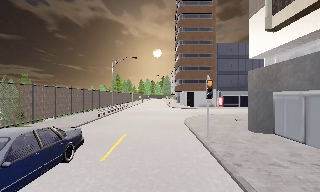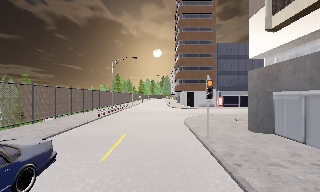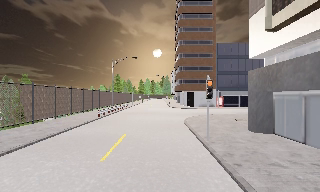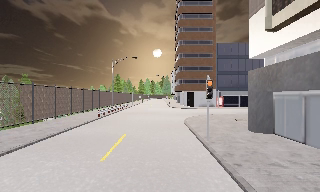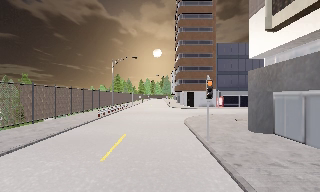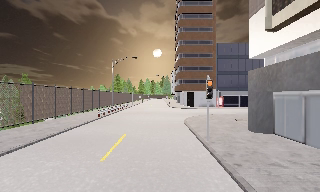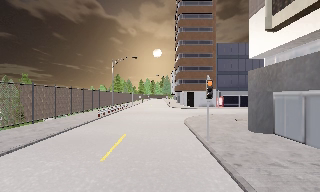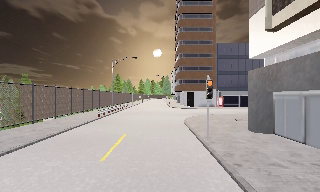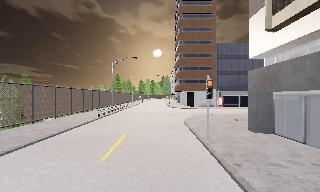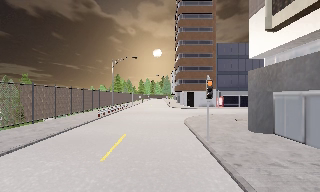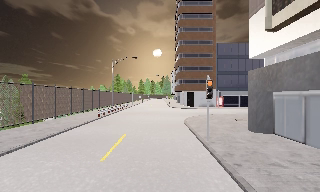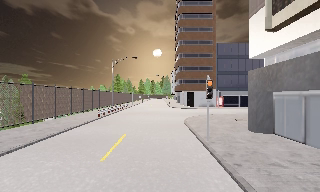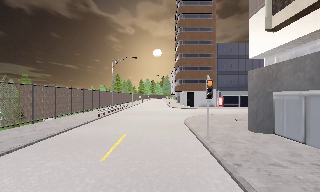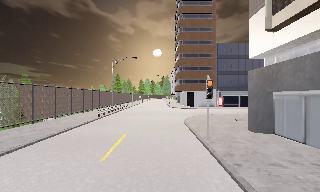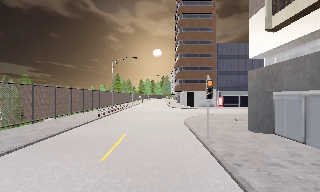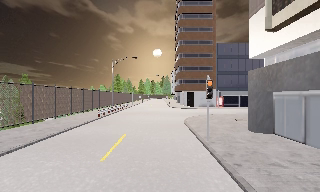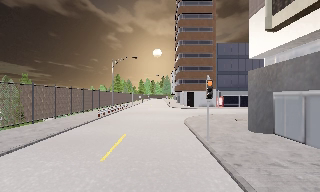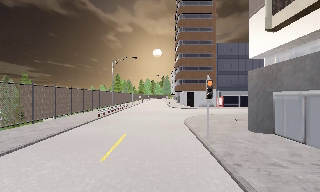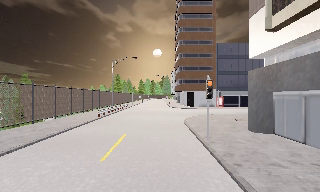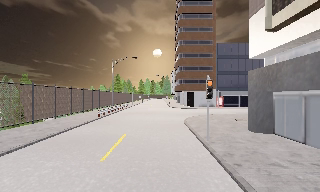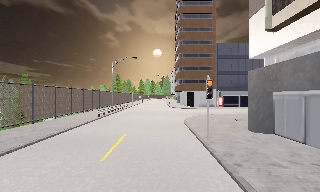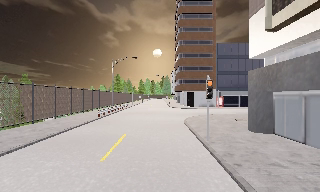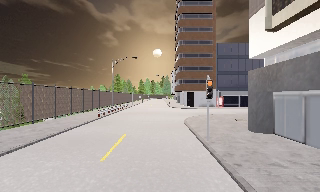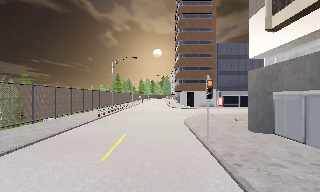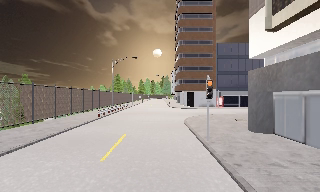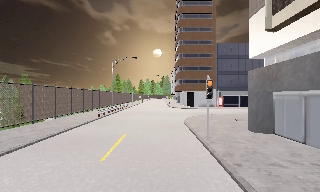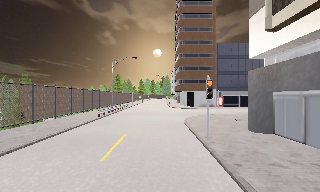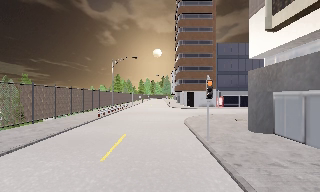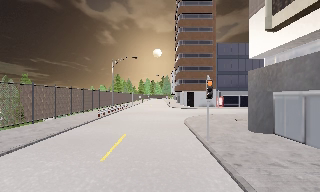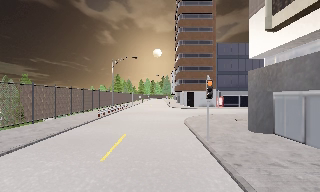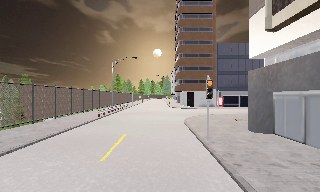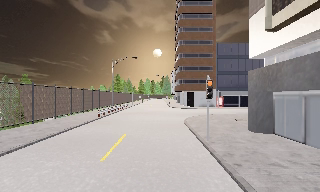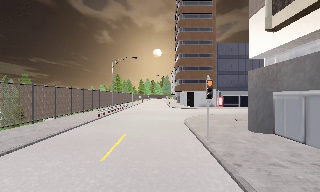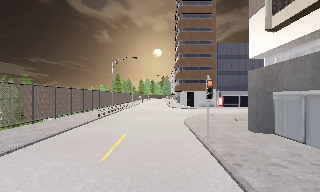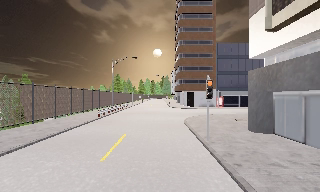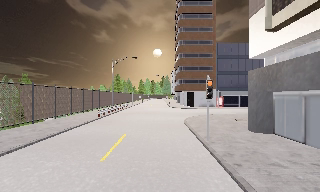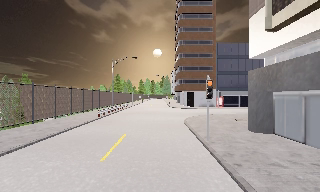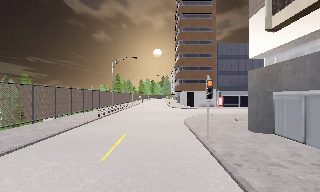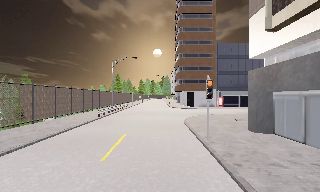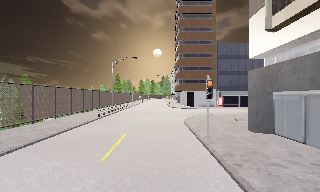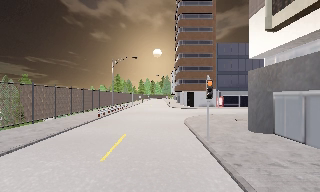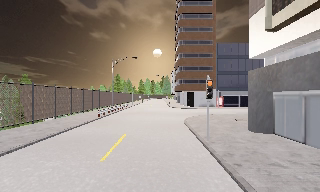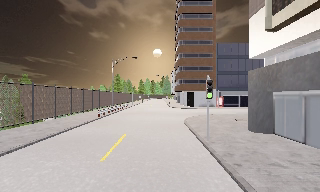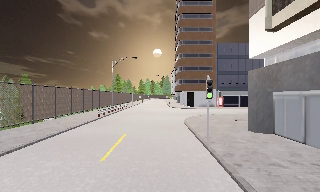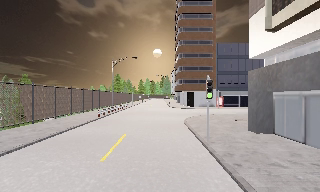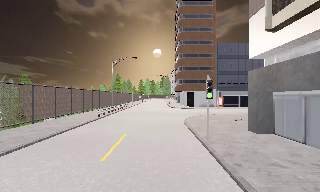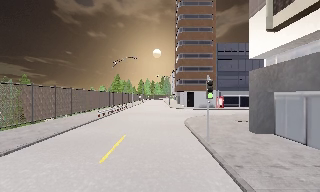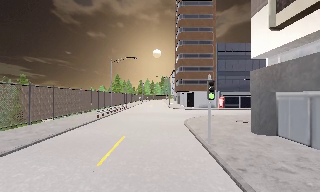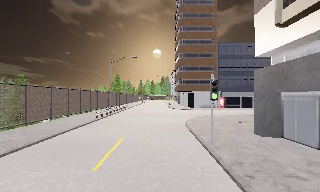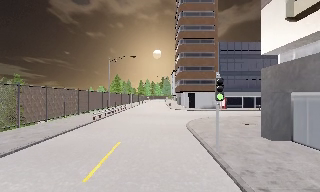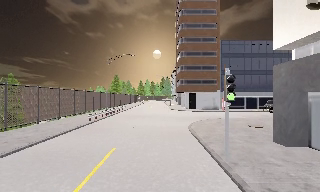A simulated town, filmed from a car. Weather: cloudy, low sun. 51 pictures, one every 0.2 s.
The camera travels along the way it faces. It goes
forward.
0.0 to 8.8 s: The camera keeps its place and its aim.
8.8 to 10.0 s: The camera travels forward, about 2 m, so what stands in front looms larger. It gains speed.
The film runs forward here.
